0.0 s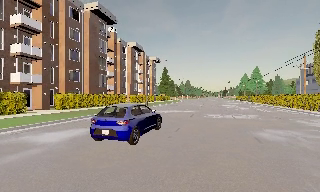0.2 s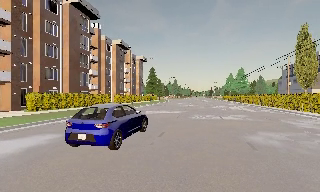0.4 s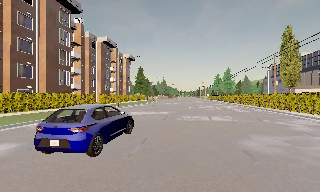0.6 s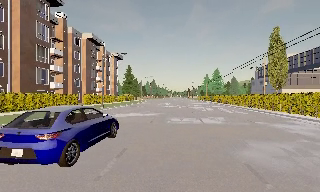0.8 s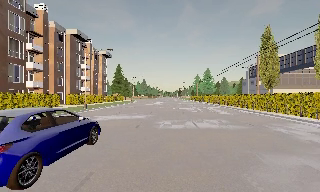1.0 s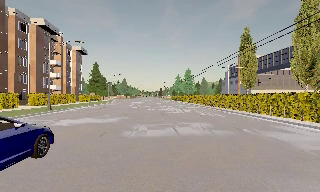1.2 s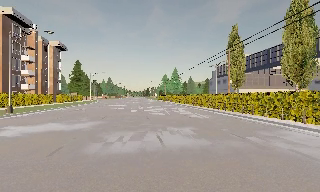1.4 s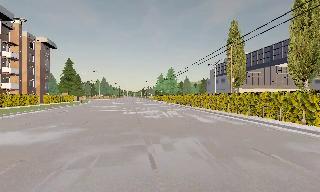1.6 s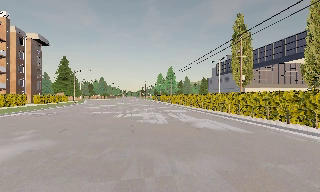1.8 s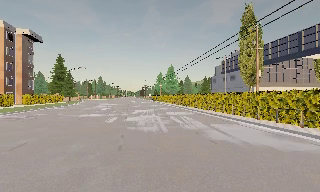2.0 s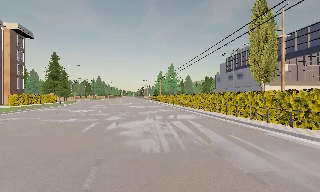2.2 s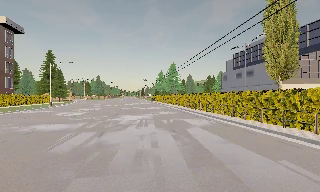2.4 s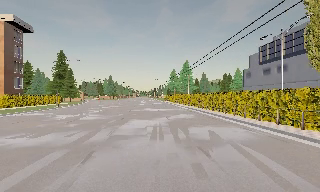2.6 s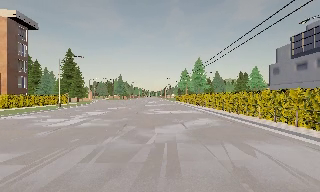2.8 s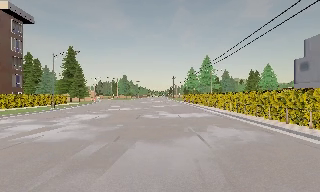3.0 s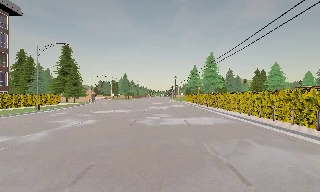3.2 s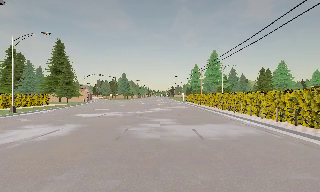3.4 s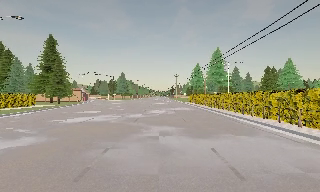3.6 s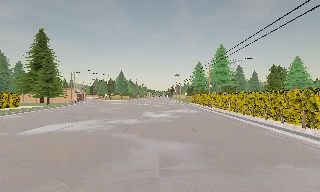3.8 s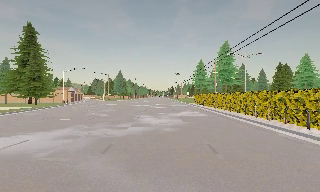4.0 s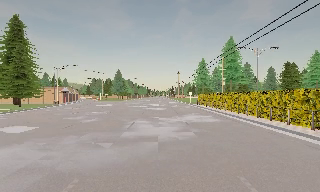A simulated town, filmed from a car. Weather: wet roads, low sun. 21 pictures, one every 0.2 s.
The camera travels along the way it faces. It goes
forward.
0.0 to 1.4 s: The scene slides to the left, as the camera pans about 30 degrees to its right. It travels forward, about 11 m, so what stands in front looms larger. It gains speed.
1.4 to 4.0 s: The scene slides to the right, as the camera pans about 10 degrees to its left. It travels forward, about 40 m, so what stands in front looms larger.
The film runs forward here.
